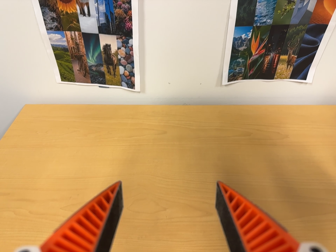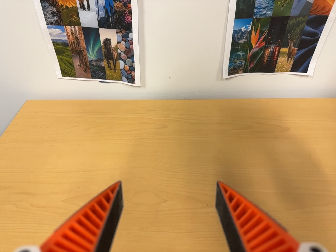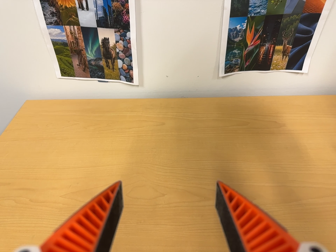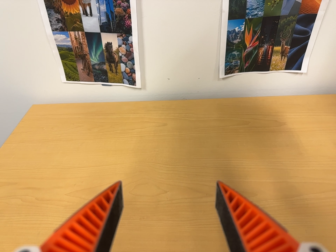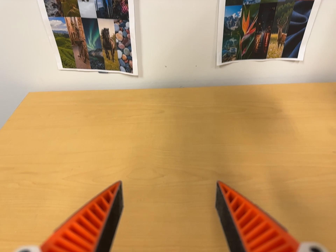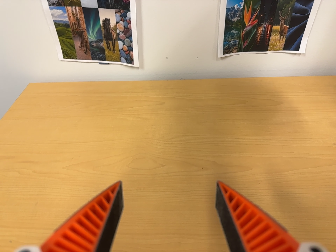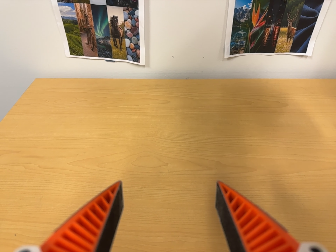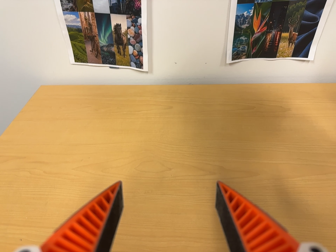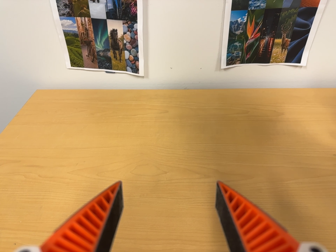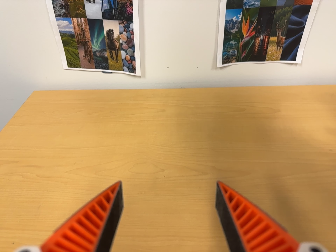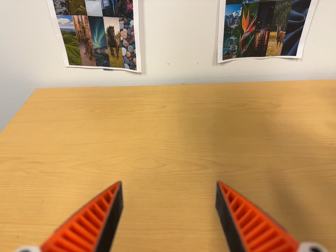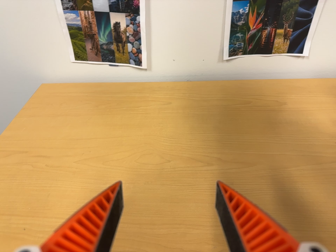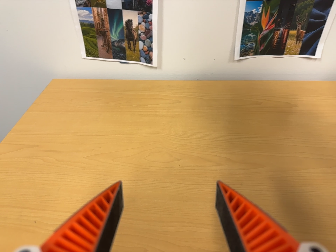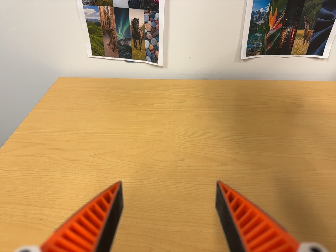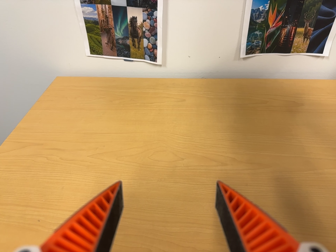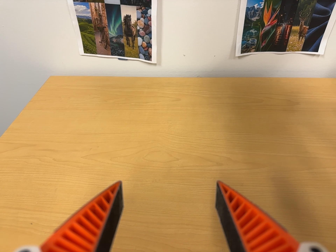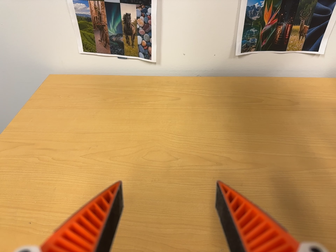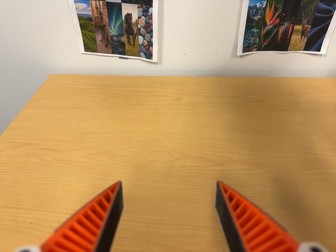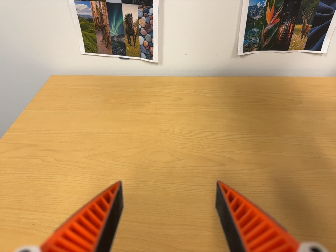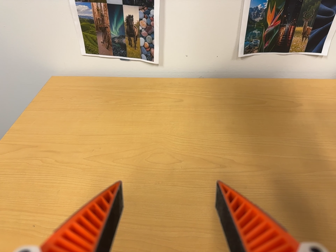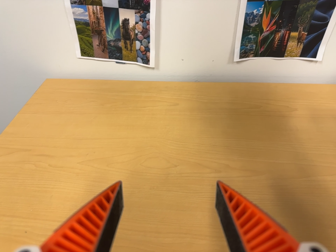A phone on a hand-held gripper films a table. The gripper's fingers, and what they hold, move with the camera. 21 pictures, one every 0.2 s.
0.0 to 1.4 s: The camera travels toward the bottom of its view, about 9 cm, so close, fixed things drift upward.
1.4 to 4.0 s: The camera shifts only a little, or ends up much as it began.
The film runs forward here.
